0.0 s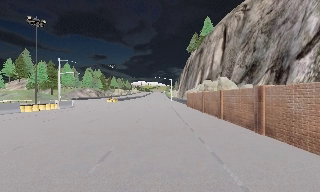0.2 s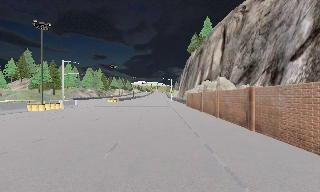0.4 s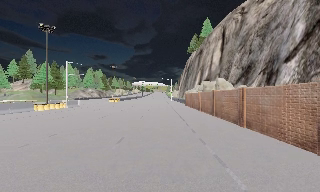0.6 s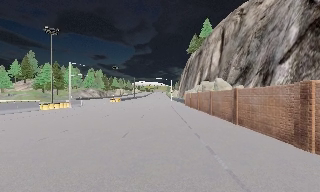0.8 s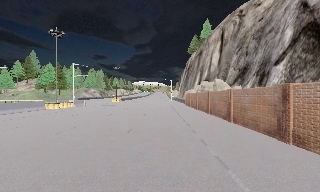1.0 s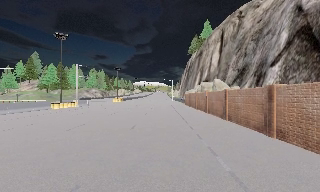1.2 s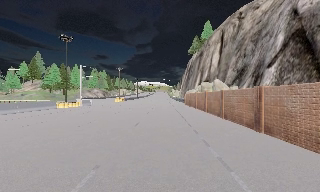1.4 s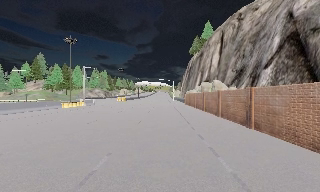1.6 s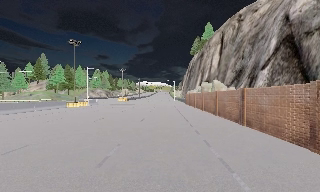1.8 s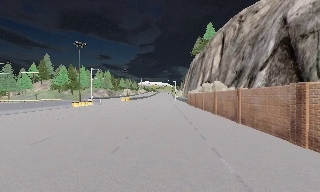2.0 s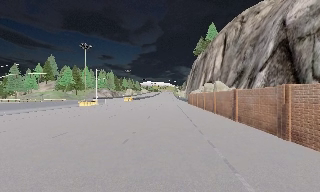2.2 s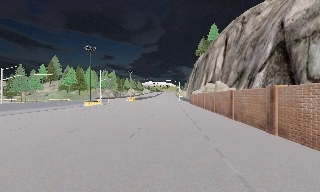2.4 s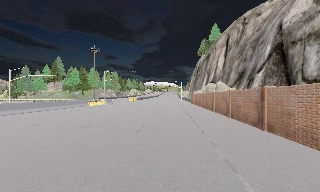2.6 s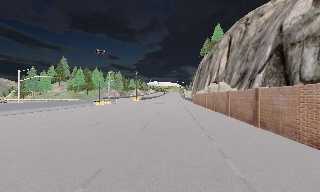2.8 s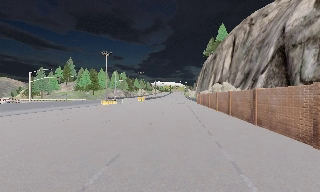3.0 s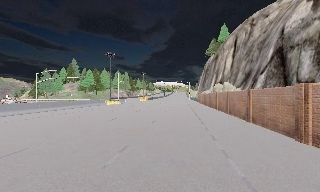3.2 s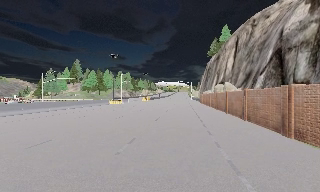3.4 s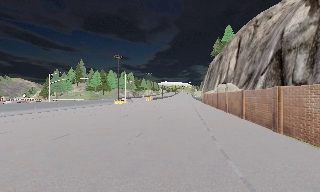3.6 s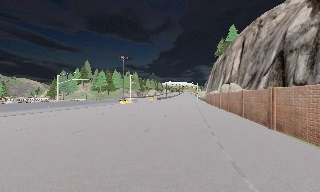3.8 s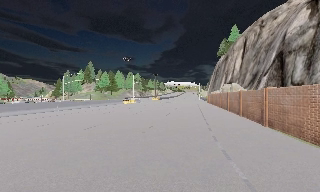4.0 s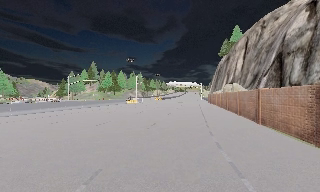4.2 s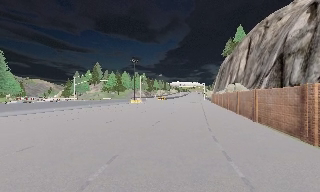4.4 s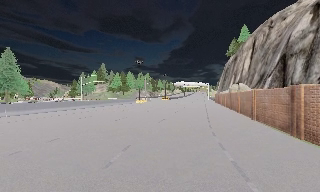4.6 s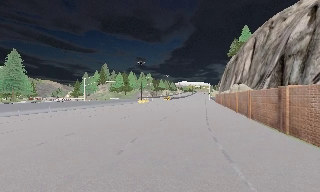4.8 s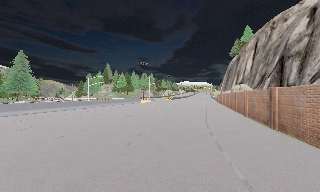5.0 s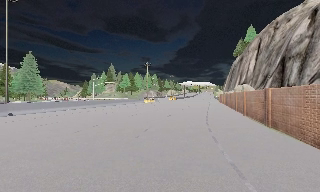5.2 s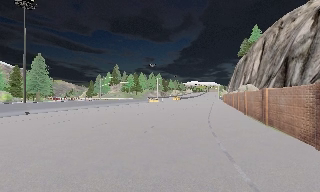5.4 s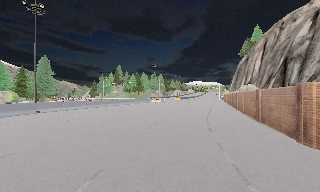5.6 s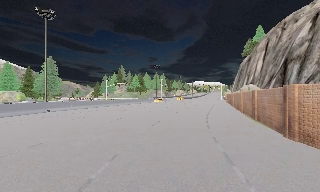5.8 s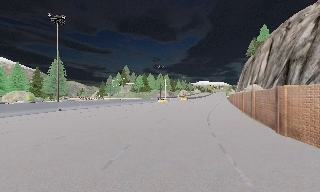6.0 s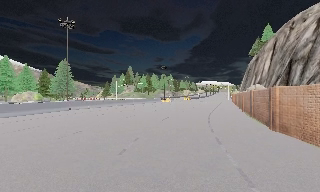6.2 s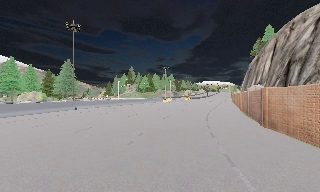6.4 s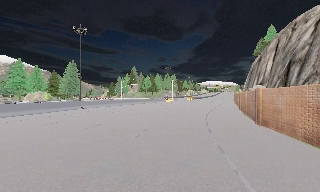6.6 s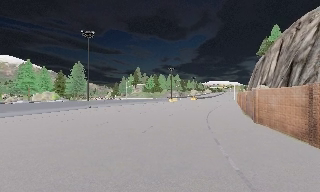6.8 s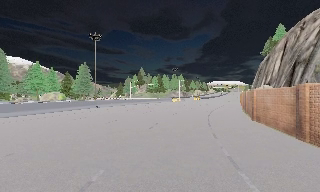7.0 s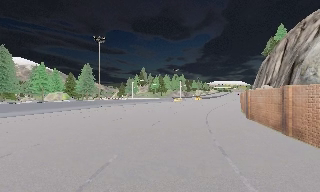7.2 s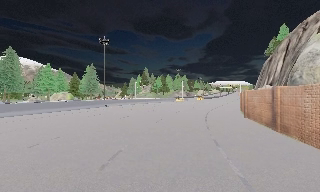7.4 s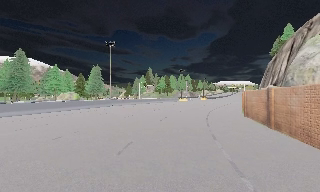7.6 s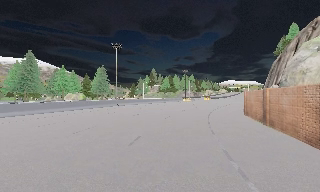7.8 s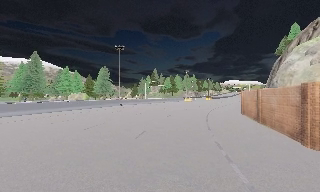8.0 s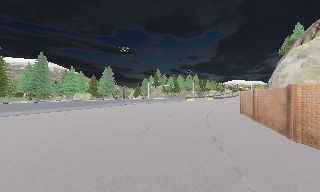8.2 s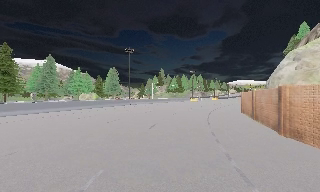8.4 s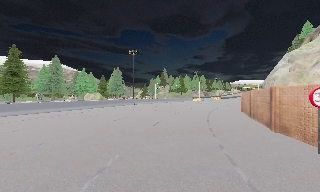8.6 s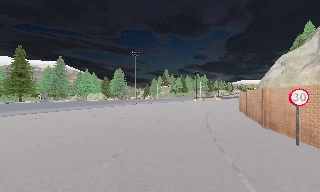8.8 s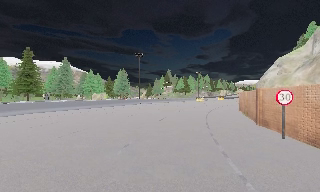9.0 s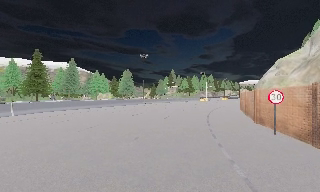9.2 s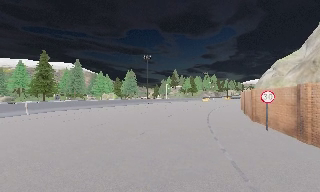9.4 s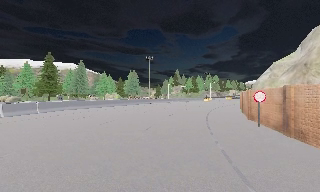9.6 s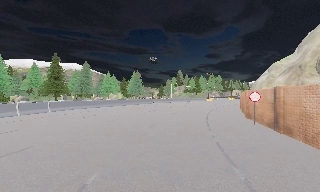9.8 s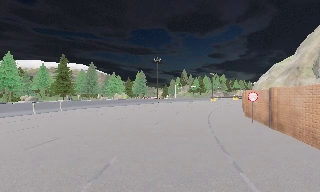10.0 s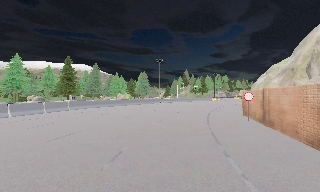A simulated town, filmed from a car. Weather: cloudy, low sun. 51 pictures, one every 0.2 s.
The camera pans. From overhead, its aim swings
counterclockwise.
The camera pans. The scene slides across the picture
to the right.
0.0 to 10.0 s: The camera pans to its left, which is counterclockwise from overhead, by about 40 degrees. It travels backward, about 50 m.
The film runs backward here.
